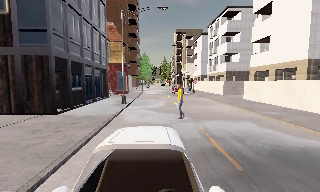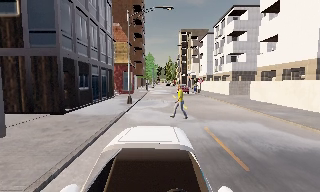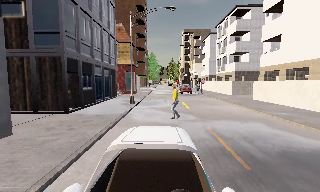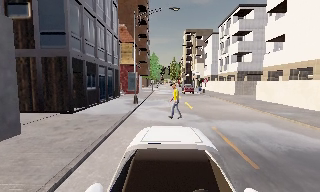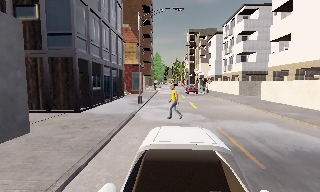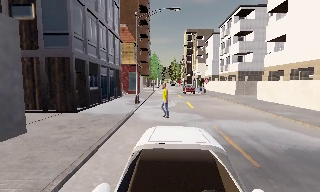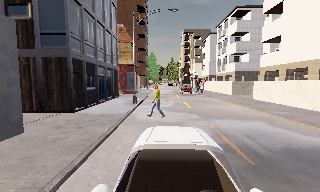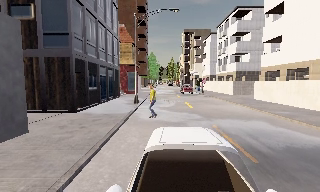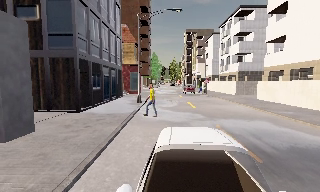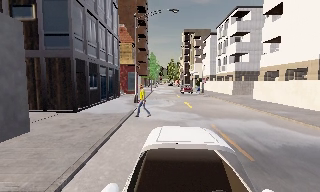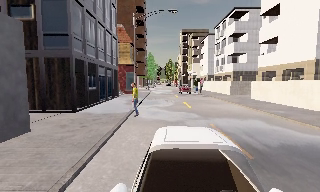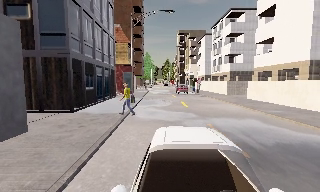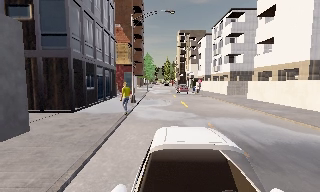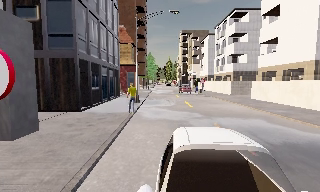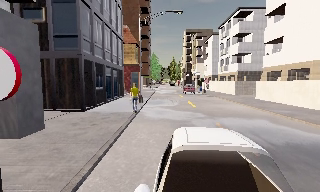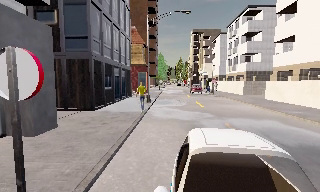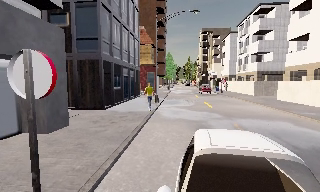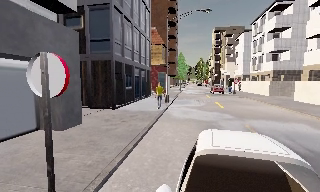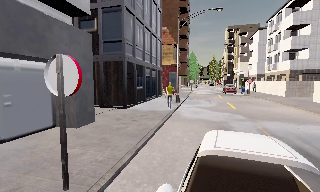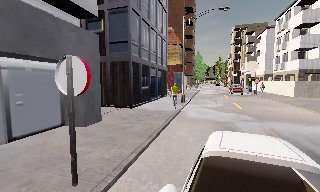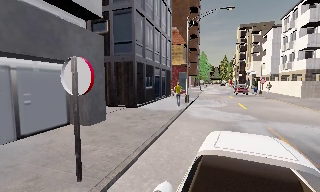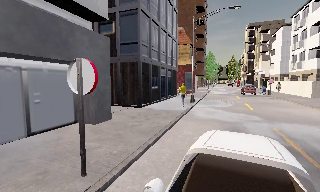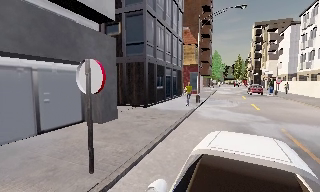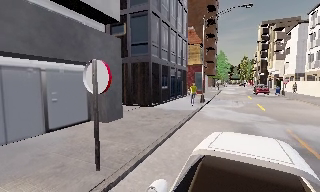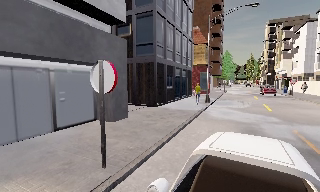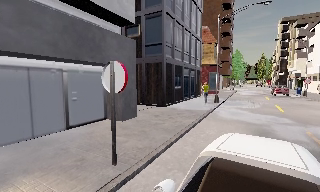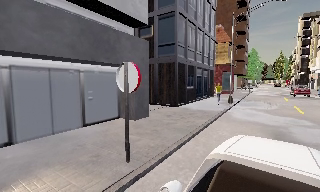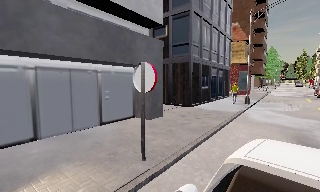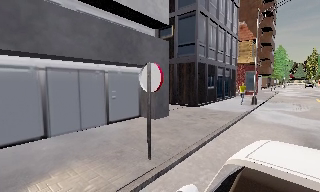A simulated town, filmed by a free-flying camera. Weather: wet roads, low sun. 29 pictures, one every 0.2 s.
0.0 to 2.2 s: The camera travels backward, about 1 m, so what stands in front gets smaller.
2.2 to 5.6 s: The camera pans to its left, which is counterclockwise from overhead, by about 40 degrees. It travels backward, about 1 m.
The film runs forward here.
